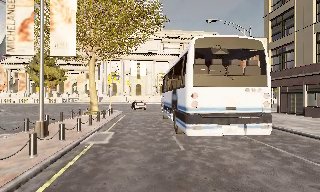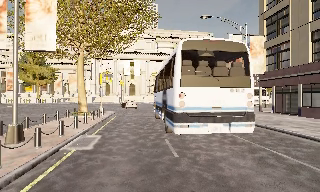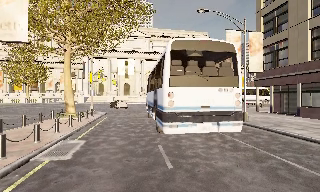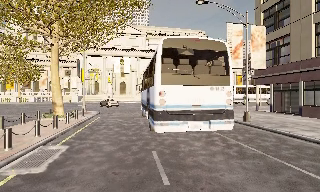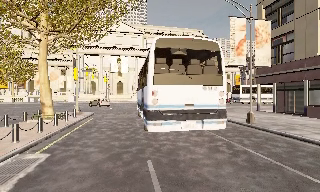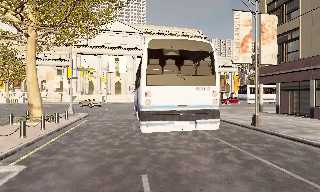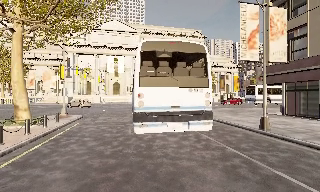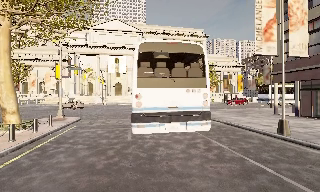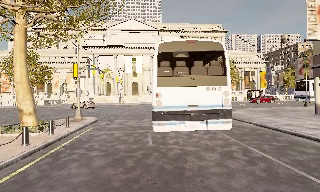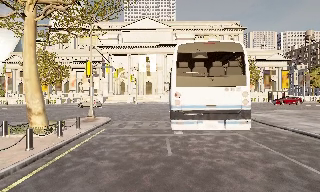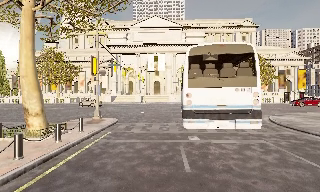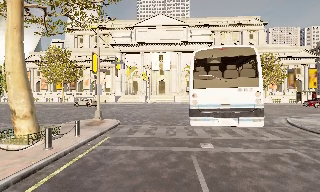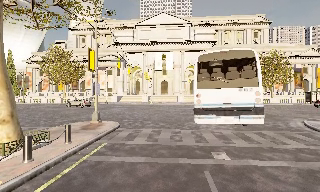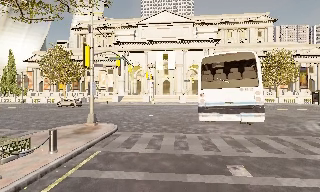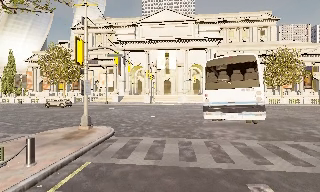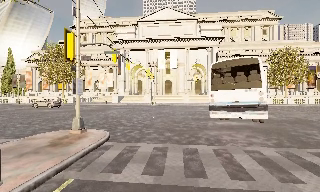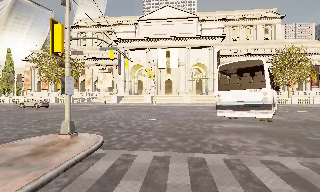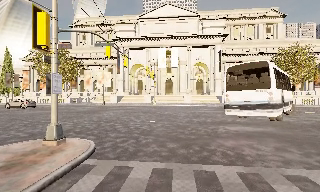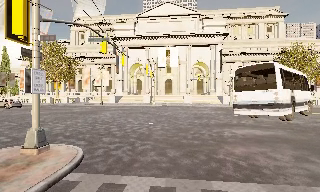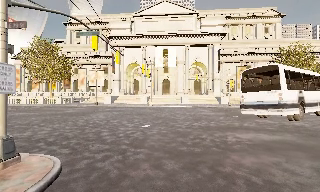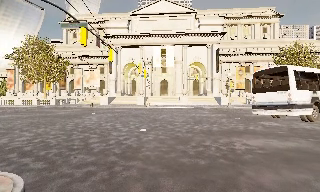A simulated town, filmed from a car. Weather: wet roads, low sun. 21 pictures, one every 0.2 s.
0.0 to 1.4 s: The camera travels forward, about 6 m, so what stands in front looms larger.
1.4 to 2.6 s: The camera swings to its left by about 15 degrees, and the scene slides to the right. It travels forward, about 6 m, so what stands in front looms larger.
2.6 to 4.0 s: The camera travels forward, about 6 m, so what stands in front looms larger.
The film runs forward here.
